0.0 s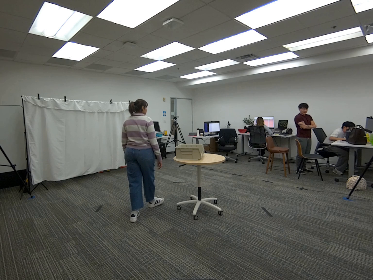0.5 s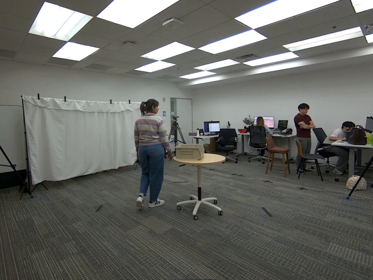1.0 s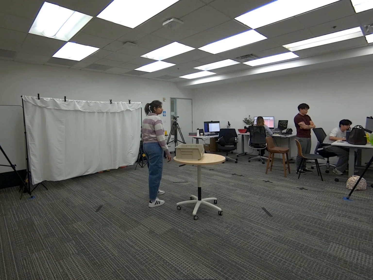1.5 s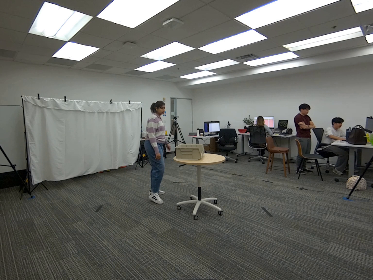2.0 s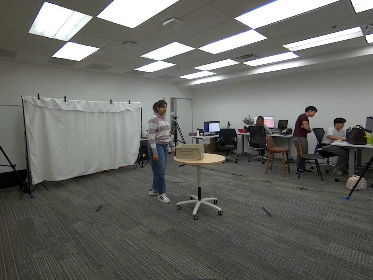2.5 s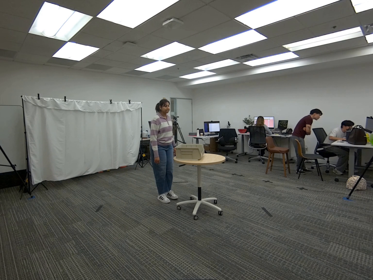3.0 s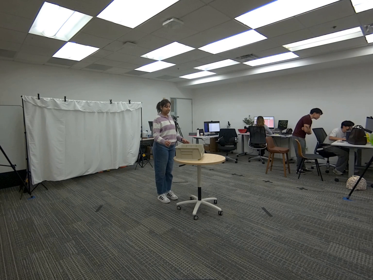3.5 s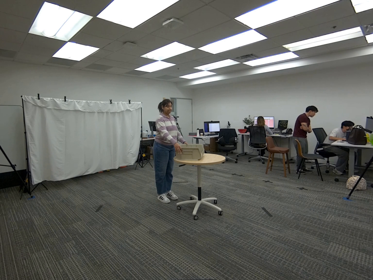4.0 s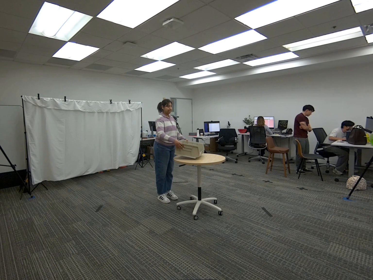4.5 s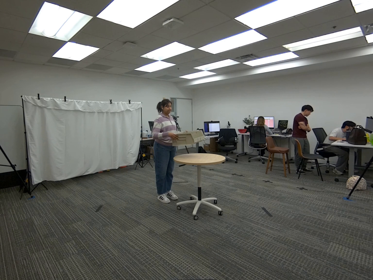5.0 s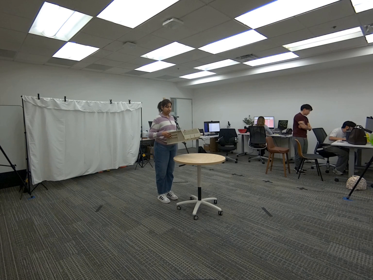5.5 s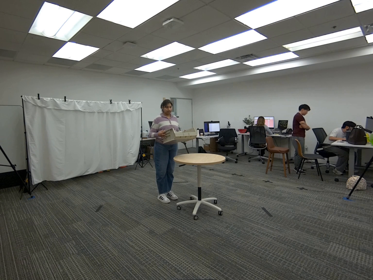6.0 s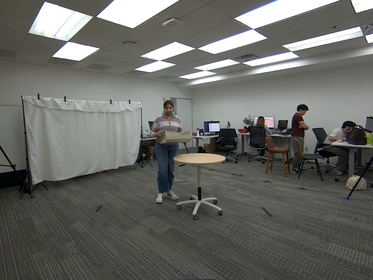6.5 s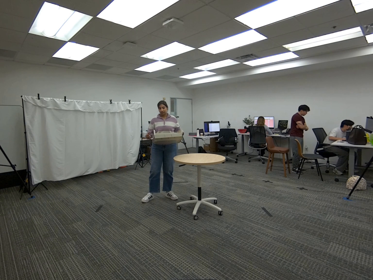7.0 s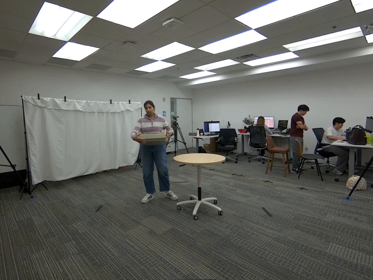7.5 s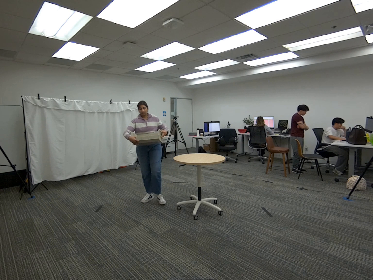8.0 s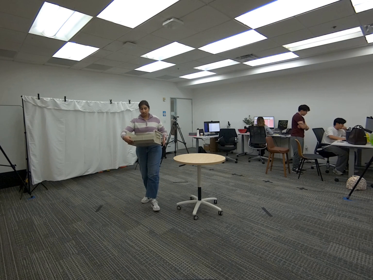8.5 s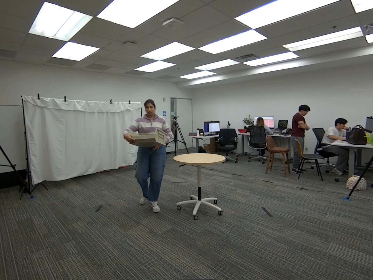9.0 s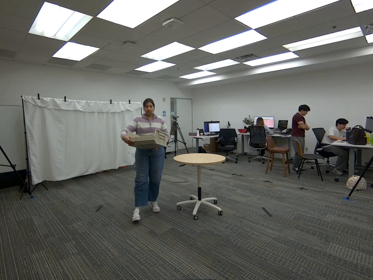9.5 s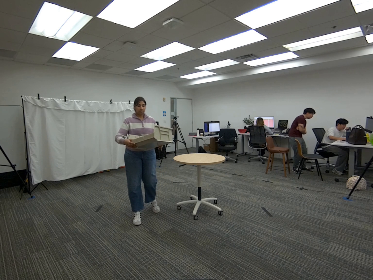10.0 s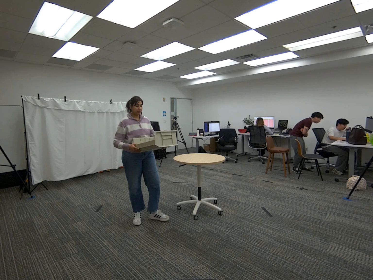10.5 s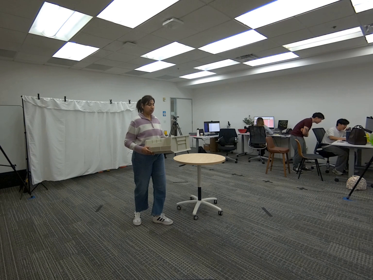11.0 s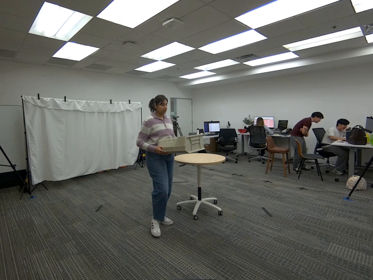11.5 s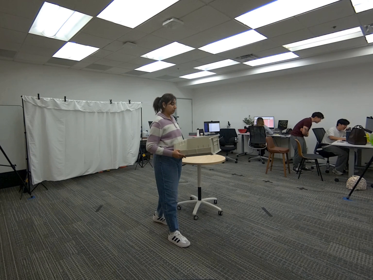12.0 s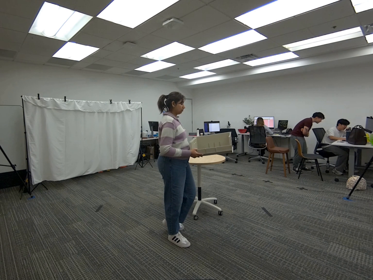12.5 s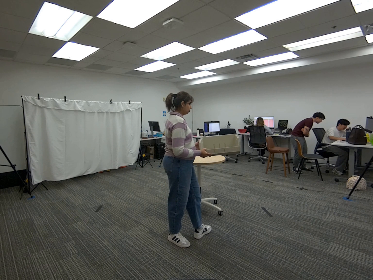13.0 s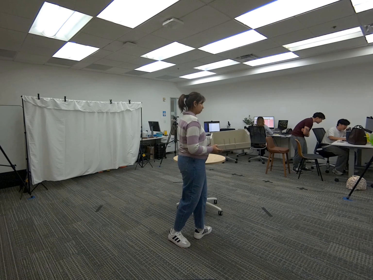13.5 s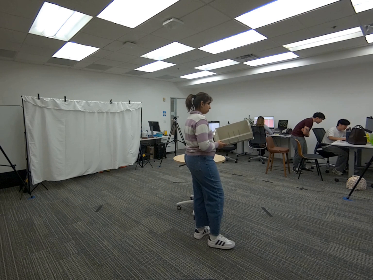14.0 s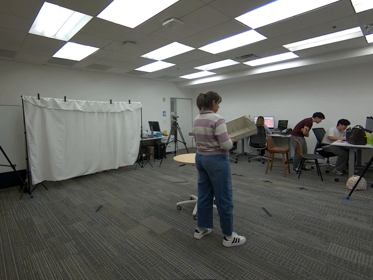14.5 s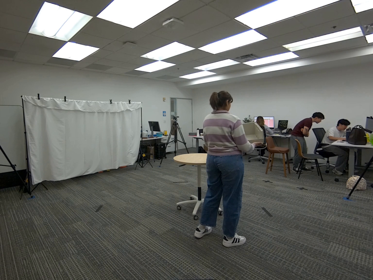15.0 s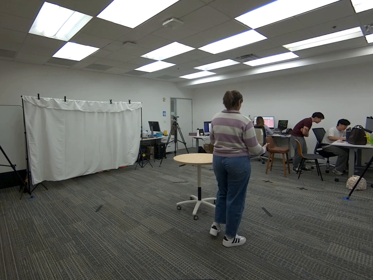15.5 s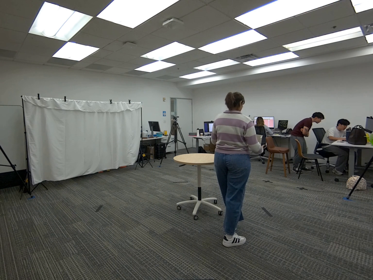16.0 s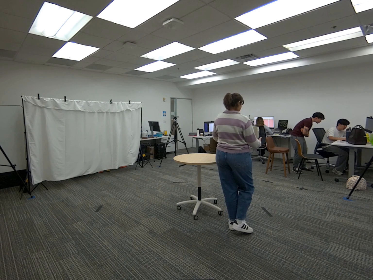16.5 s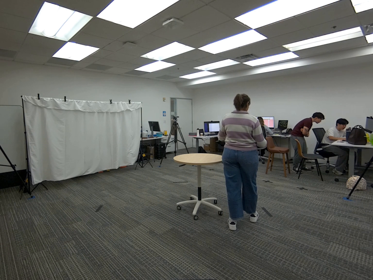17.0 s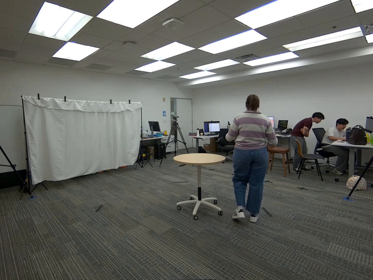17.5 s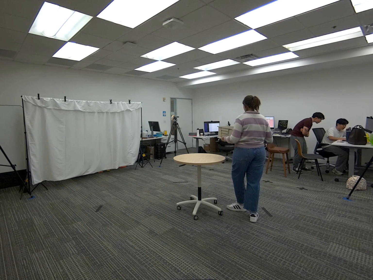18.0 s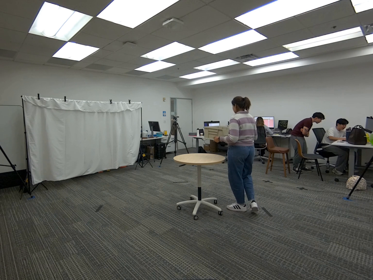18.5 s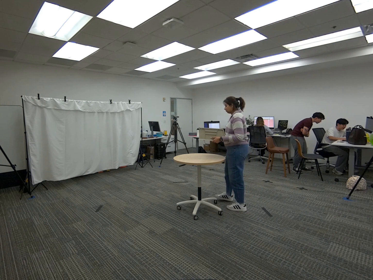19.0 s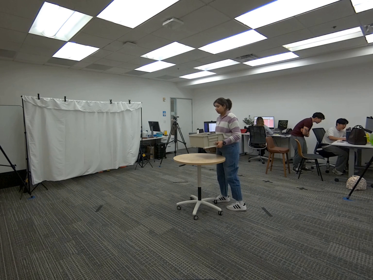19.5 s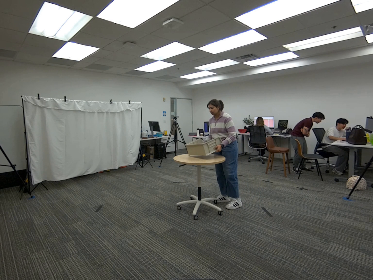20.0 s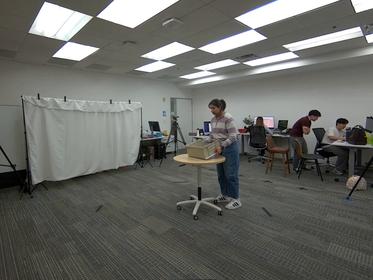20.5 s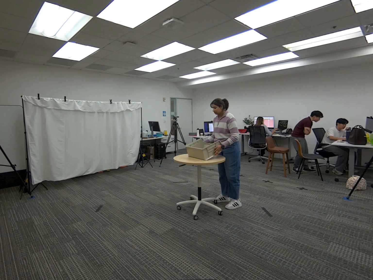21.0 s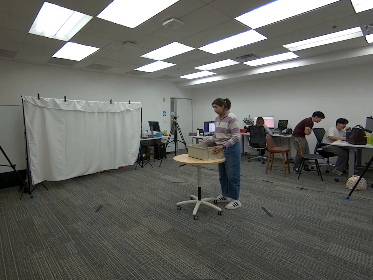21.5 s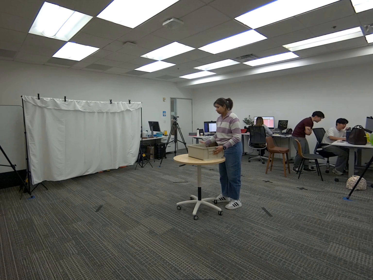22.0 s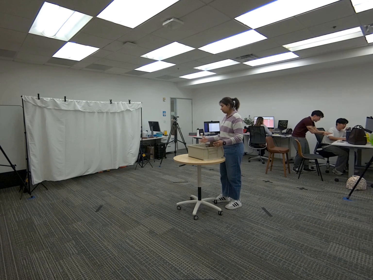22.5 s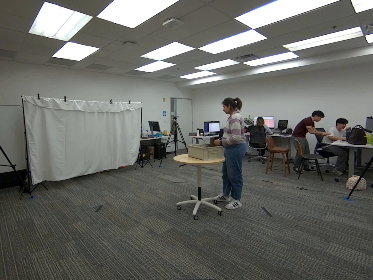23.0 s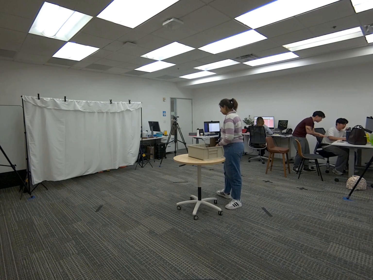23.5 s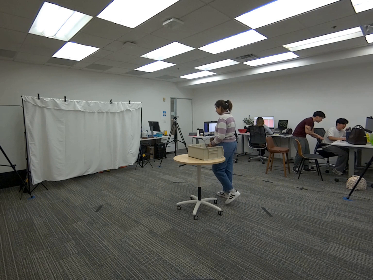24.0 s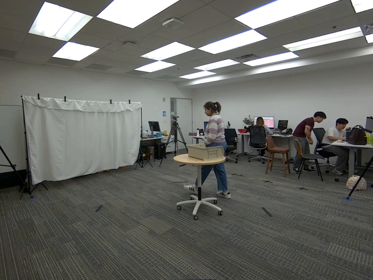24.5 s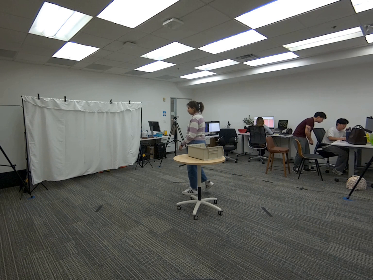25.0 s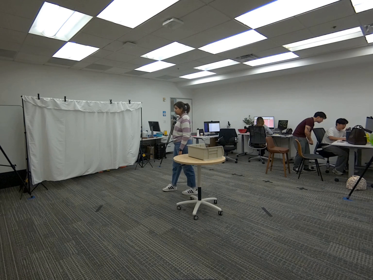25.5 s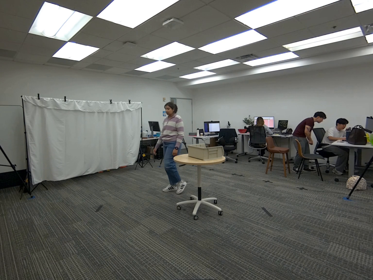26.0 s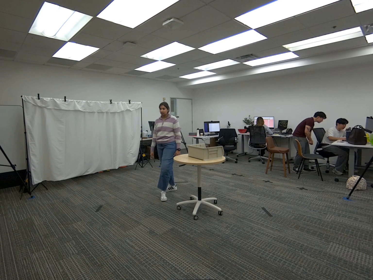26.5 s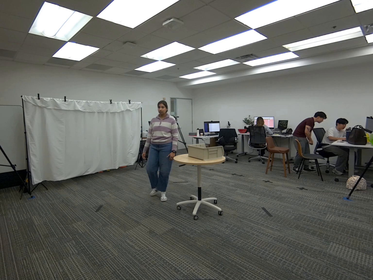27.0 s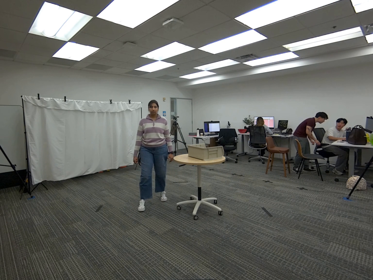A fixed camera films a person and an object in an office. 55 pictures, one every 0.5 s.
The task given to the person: Walk to the beige bin on the round table and pick it up with both hands. Carefully rotate the bin while keeping it level, pretending there are objects inside that could fall out. At the end of the sequence, place the bin on the ground.
